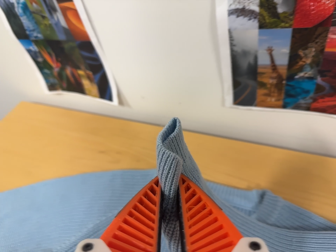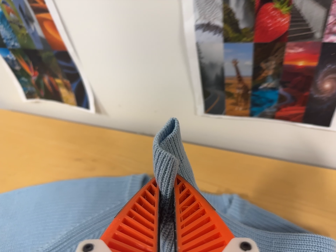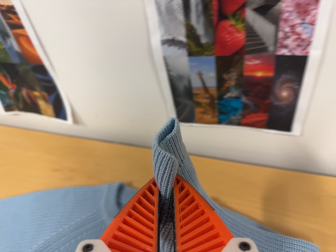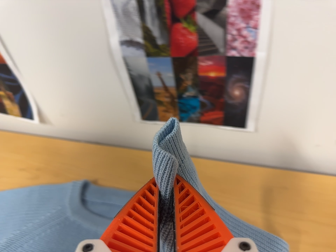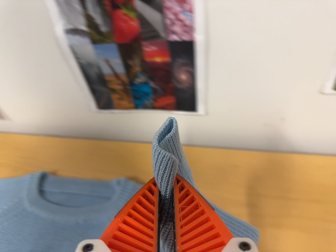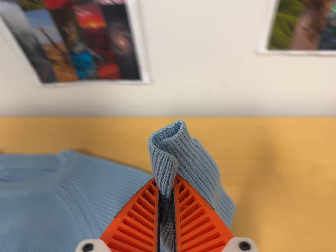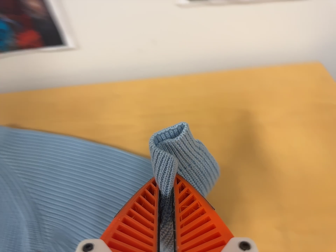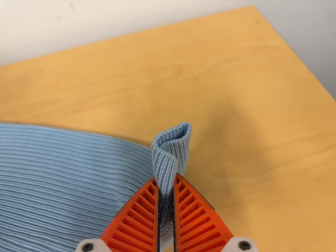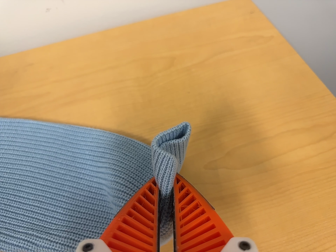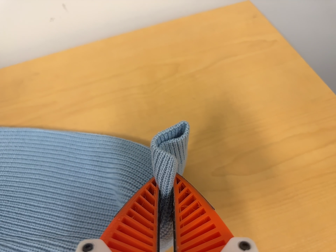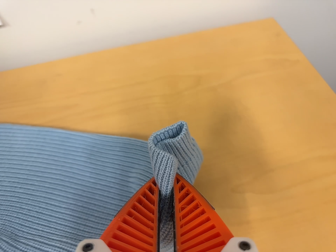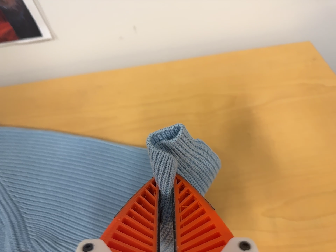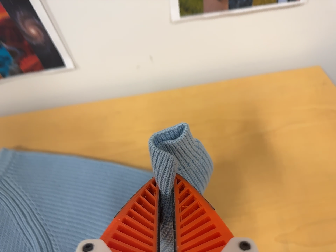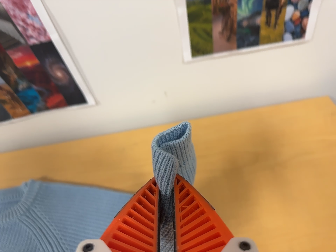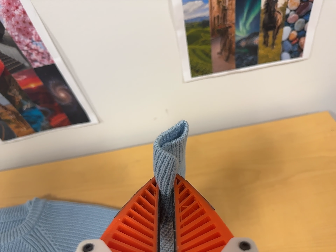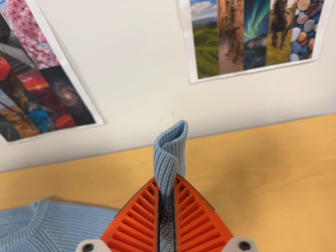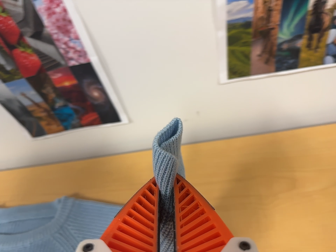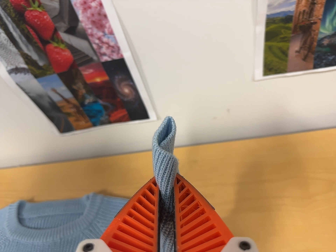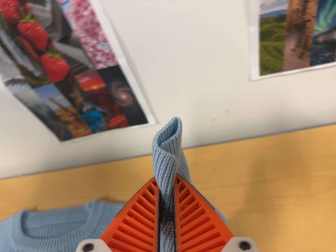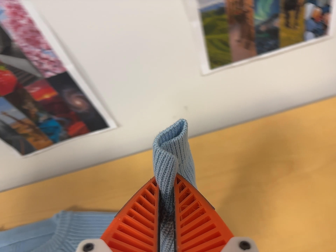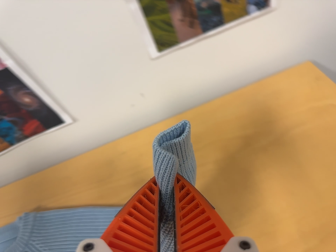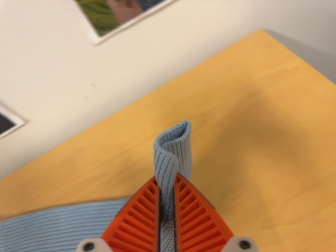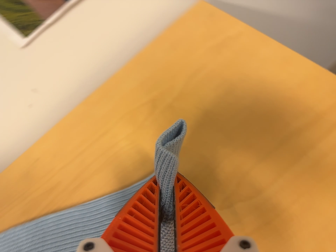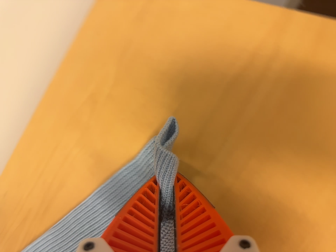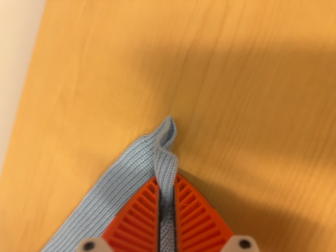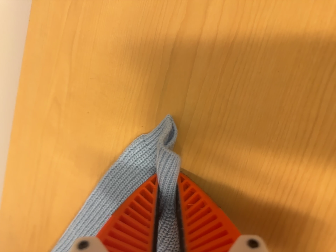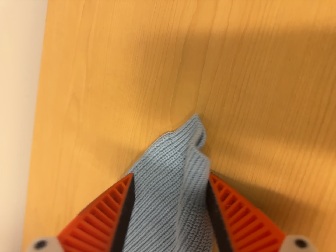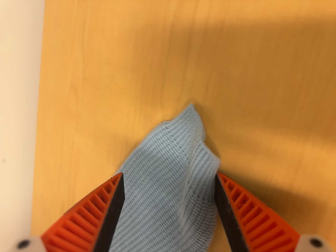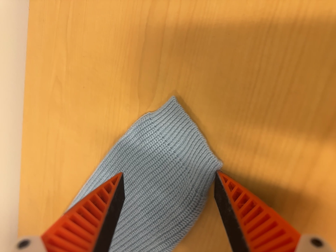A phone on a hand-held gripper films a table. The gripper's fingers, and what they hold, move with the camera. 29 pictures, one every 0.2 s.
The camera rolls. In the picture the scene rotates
counterclockwise.
0.0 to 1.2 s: The camera pans to its right by about 25 degrees. It travels to its right and toward the bottom of its view, about 28 cm, so close, fixed things drift to the left. It rolls about its line of sight by about 15 degrees, and the scene rotates counterclockwise.
1.2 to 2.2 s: The camera shifts only a little, or ends up much as it began.
2.2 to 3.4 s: The scene slides to the right, as the camera pans about 15 degrees to its left. It travels toward the top of its view and to its left, about 12 cm, so close, fixed things drift downward.
3.4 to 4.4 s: The camera pans to its right by about 10 degrees. It travels to its right, about 22 cm, so close, fixed things drift to the left. It rolls about its line of sight by about 30 degrees, and the scene rotates counterclockwise.
4.4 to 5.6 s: The camera travels to its right, about 14 cm, so close, fixed things drift to the left. Its aim tips toward the bottom of its view by about 10 degrees, and the scene shifts upward. It rolls about its line of sight by about 40 degrees, and the scene rotates counterclockwise.
The film runs backward here.
